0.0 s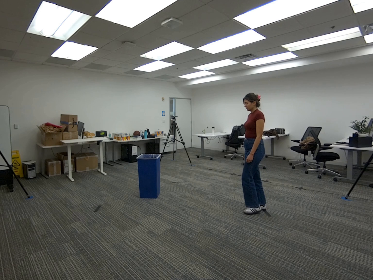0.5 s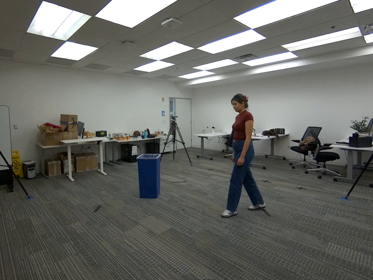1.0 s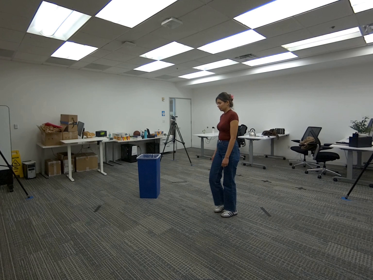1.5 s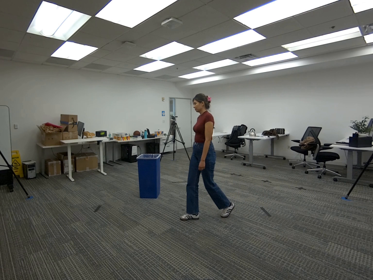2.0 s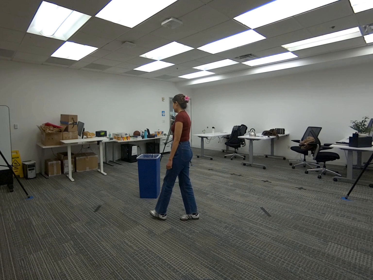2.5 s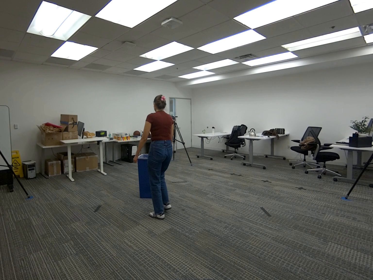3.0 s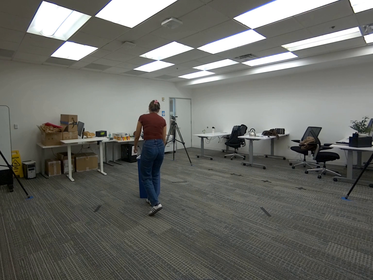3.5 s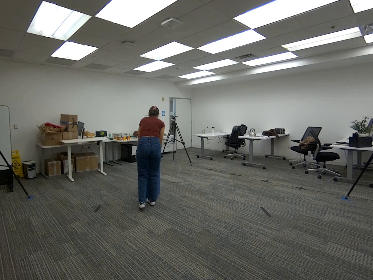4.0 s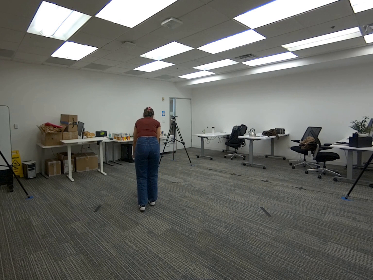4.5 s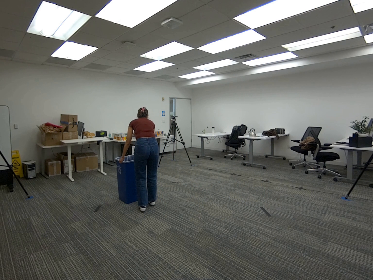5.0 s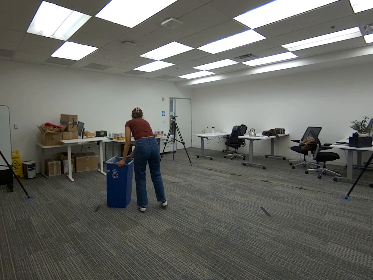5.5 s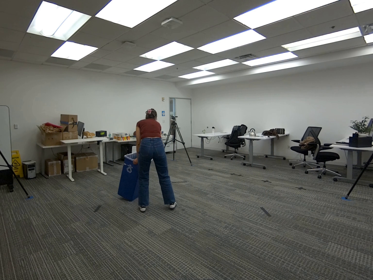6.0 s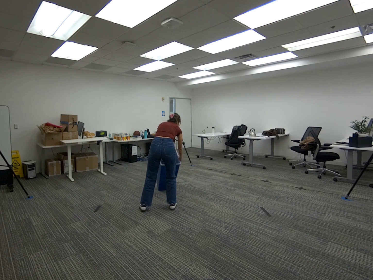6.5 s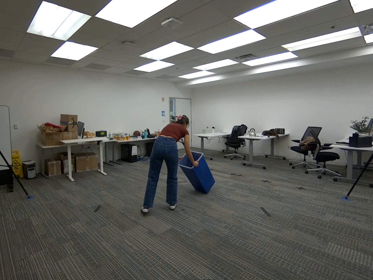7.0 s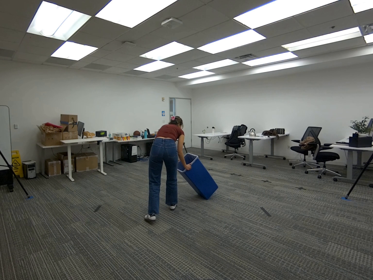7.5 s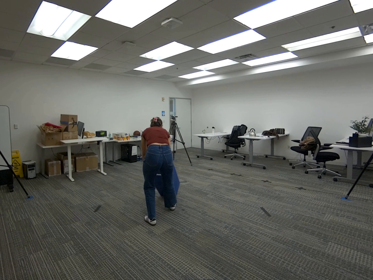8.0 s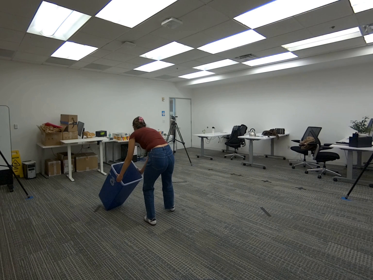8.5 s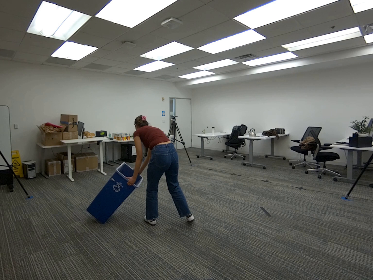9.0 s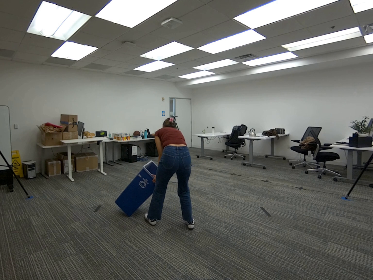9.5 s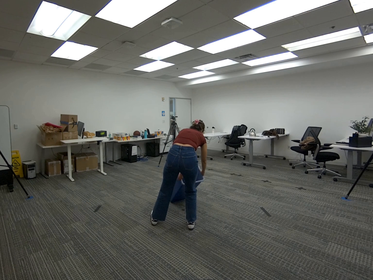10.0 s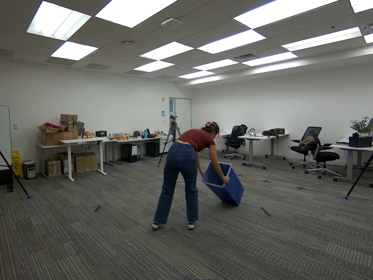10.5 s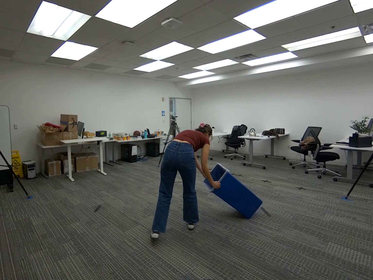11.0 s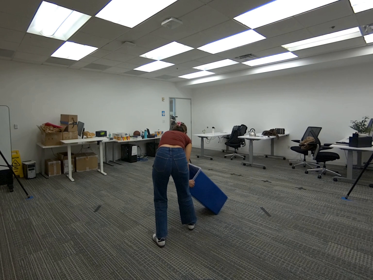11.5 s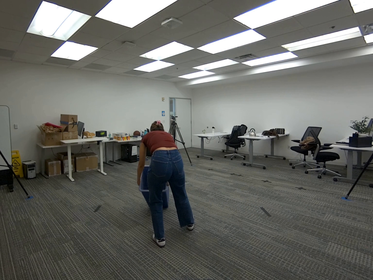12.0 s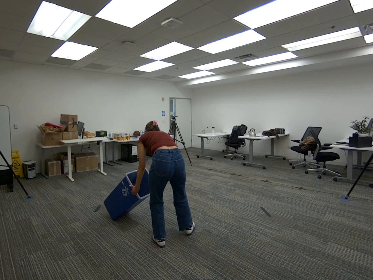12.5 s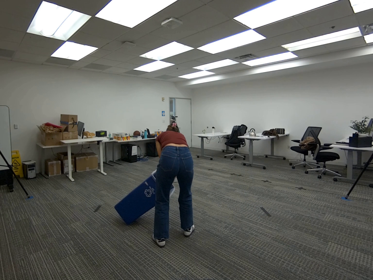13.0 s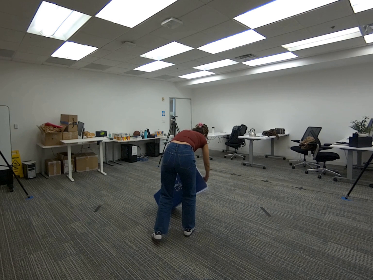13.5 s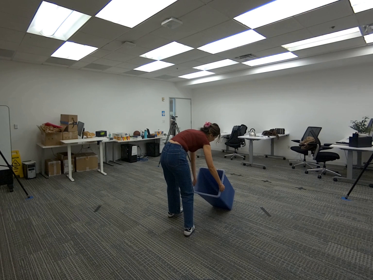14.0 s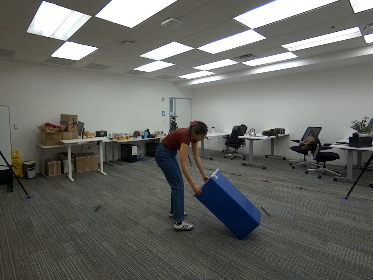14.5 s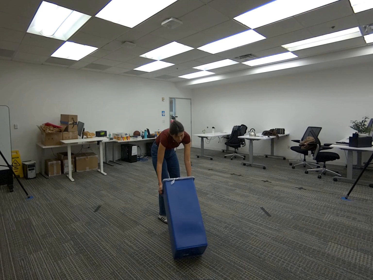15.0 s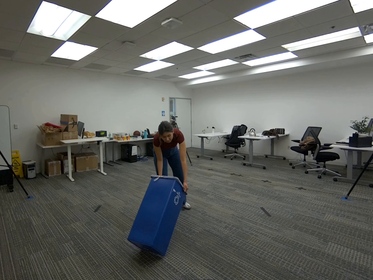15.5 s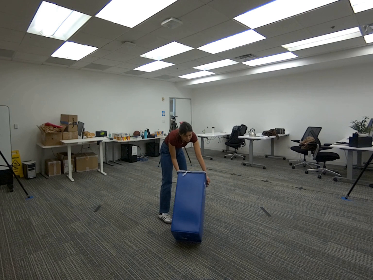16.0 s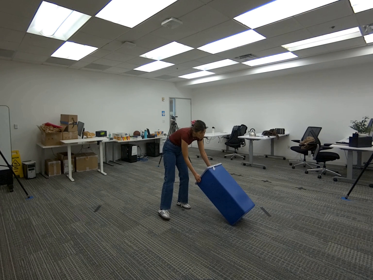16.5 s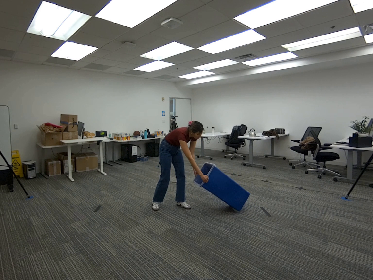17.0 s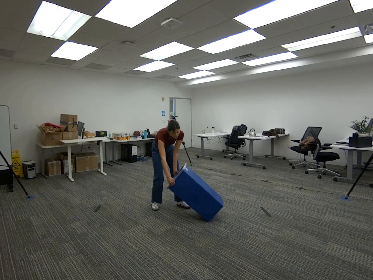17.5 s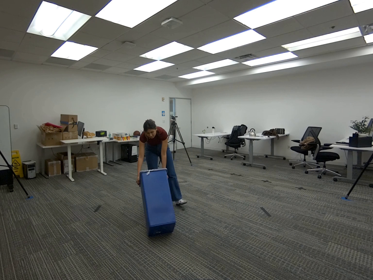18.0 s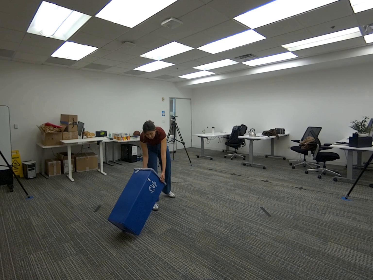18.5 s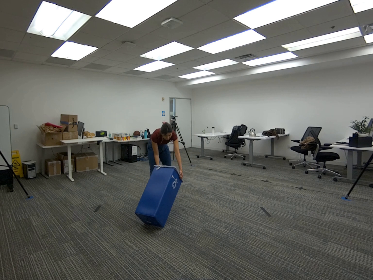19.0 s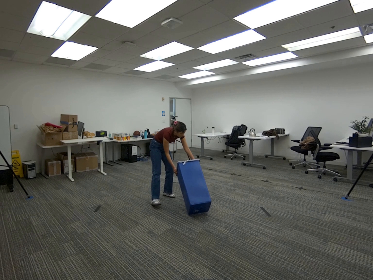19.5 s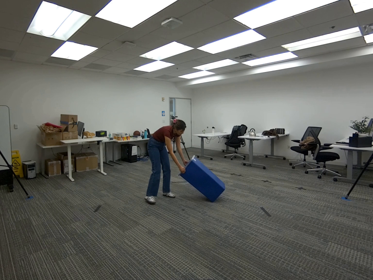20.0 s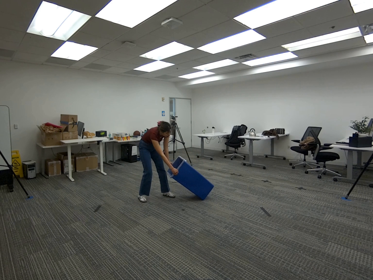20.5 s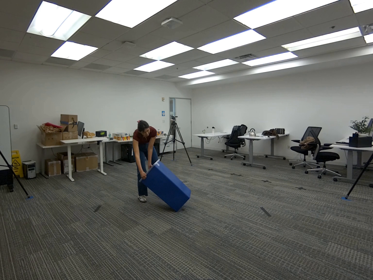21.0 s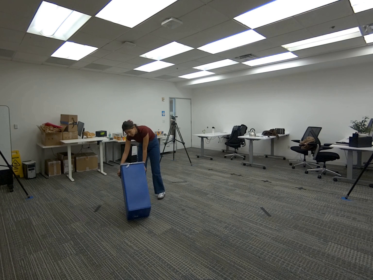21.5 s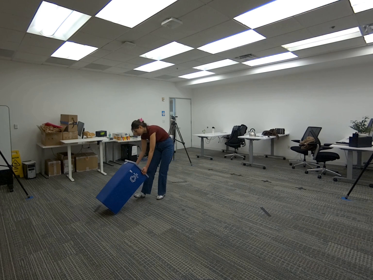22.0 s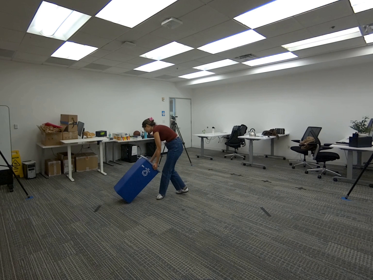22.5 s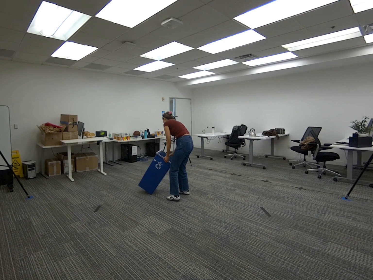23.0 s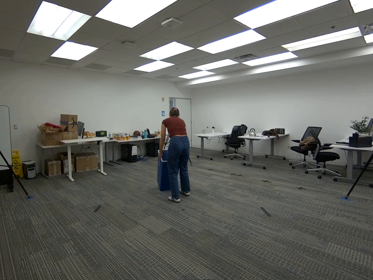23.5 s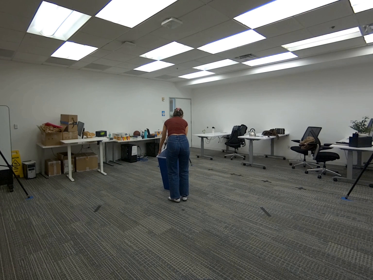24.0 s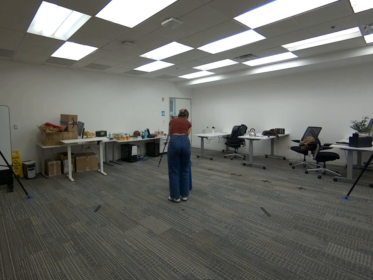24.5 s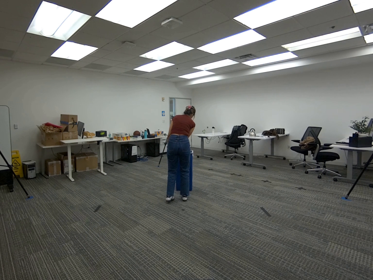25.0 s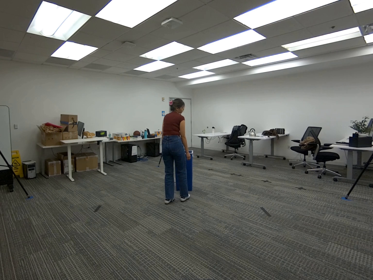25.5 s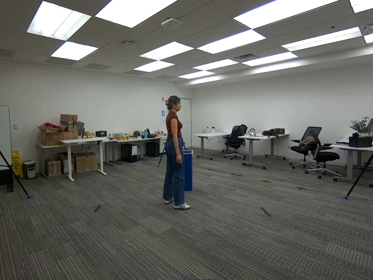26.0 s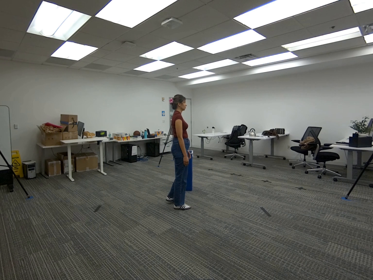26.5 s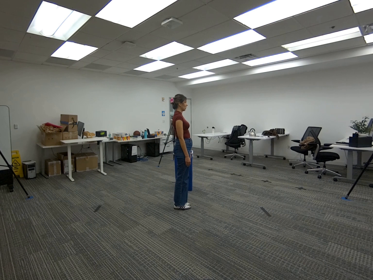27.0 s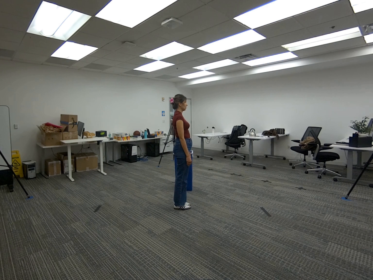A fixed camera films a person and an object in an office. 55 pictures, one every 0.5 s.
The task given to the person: Walk over to the blue trash can and slide the blue trash can side ways.
